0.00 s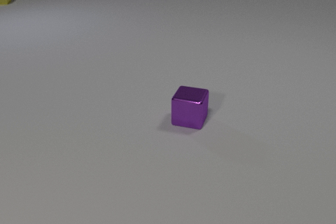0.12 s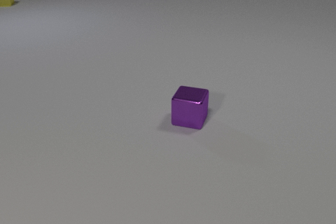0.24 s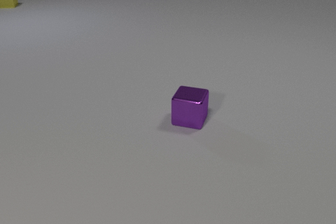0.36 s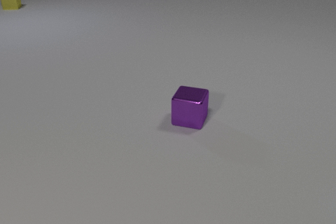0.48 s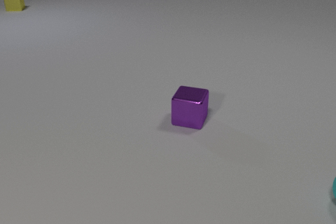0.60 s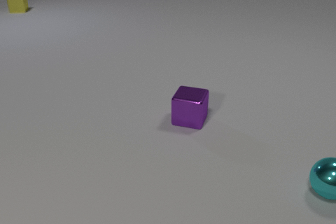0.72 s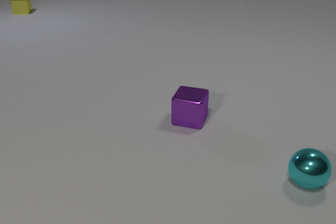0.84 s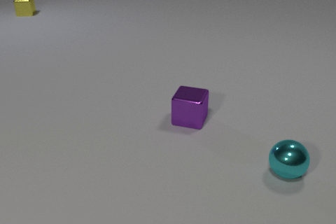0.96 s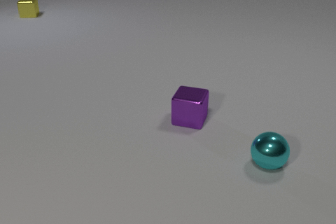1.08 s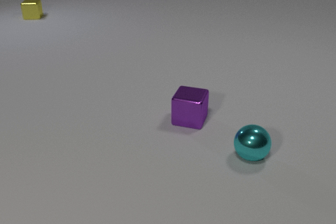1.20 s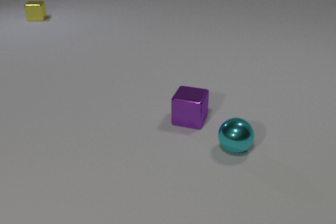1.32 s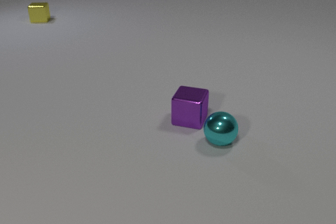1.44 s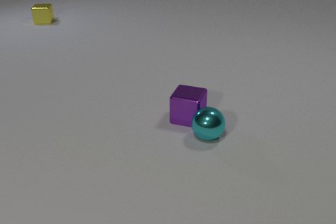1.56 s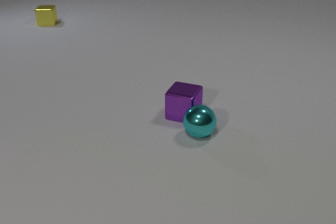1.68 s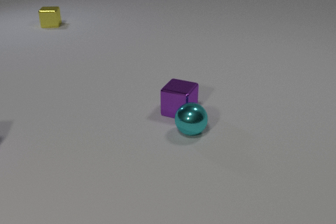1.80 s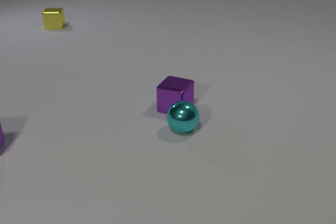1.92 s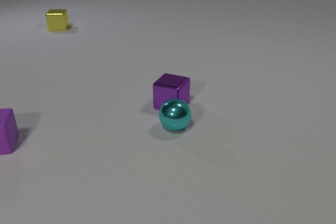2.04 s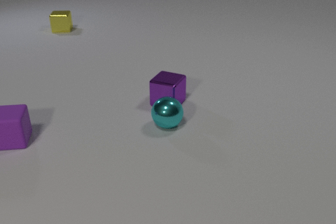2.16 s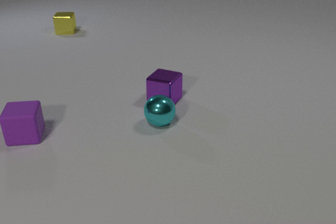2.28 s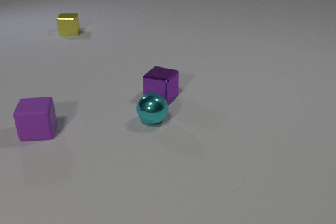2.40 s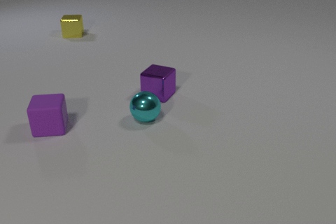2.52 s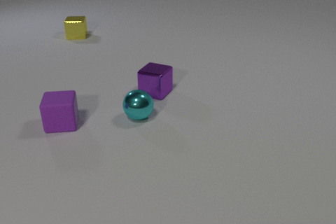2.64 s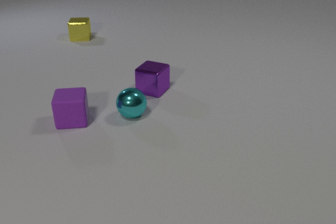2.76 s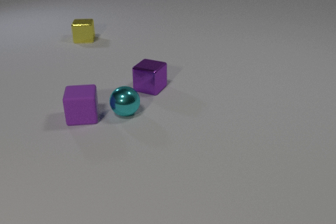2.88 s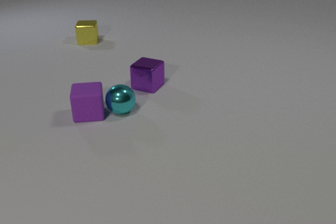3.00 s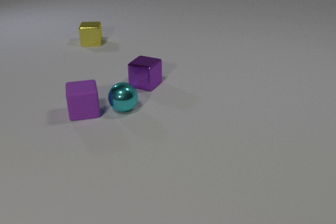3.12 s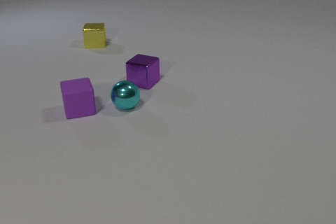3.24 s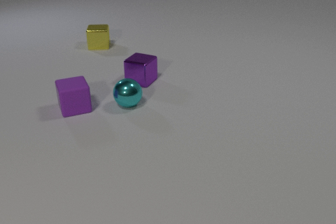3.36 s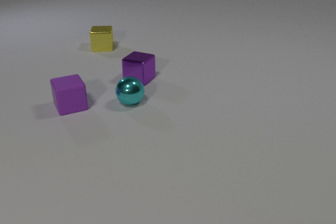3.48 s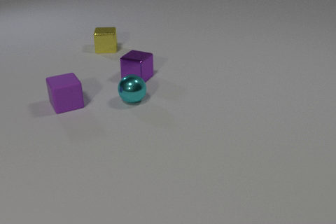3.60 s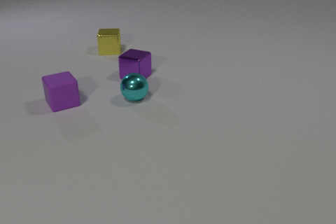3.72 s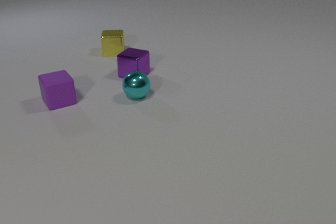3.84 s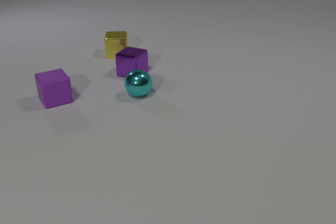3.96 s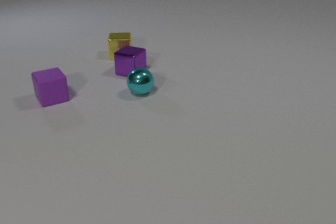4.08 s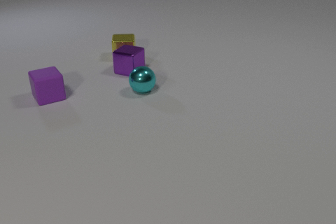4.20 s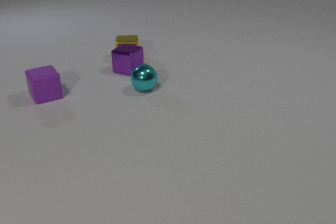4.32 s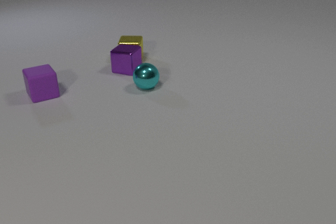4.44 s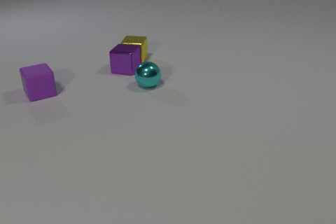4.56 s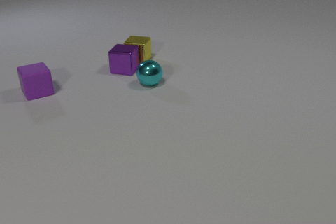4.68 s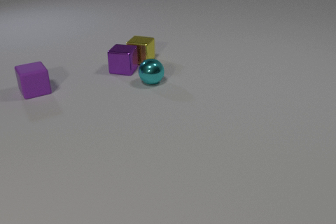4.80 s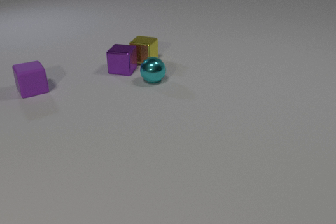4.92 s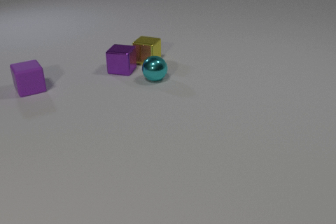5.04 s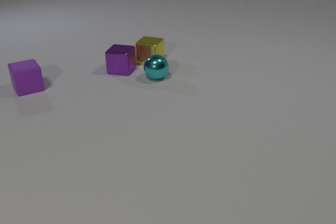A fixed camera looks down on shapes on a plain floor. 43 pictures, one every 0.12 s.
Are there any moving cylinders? no.
How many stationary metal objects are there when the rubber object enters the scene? 0.
What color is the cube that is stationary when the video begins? purple.
0.00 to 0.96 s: The cyan metal sphere comes in at the right edge, rolls to the left. The yellow metal cube slides toward the camera and to the right.
0.96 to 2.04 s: The cyan metal sphere rolls to the left and away from the camera. The purple metal cube slides away from the camera and to the left. The purple rubber cube comes in at the left edge, slides to the right. The yellow metal cube slides toward the camera and to the right. The cyan metal sphere and the purple metal cube collide.
2.04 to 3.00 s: The cyan metal sphere rolls to the left and away from the camera. The purple metal cube slides away from the camera and to the left. The purple rubber cube slides to the right and away from the camera. The yellow metal cube slides toward the camera and to the right. The cyan metal sphere and the purple rubber cube collide.
3.00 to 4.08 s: The cyan metal sphere rolls away from the camera and to the right. The purple metal cube slides away from the camera and to the left. The purple rubber cube slides away from the camera and to the left. The yellow metal cube slides toward the camera and to the right.
4.08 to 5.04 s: The cyan metal sphere rolls away from the camera and to the right. The purple metal cube slides to the left. The purple rubber cube slides away from the camera and to the left. The yellow metal cube slides to the right and toward the camera, spins clockwise seen from above by about 30 degrees, its near face sliding to the left. The purple metal cube and the yellow metal cube collide.
